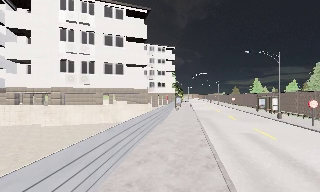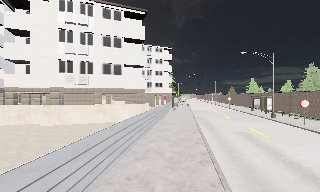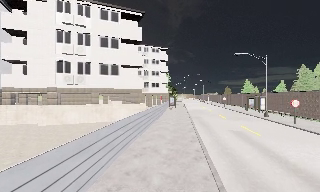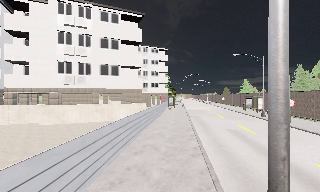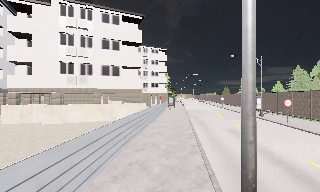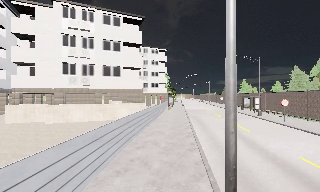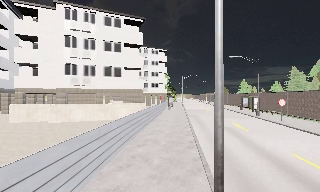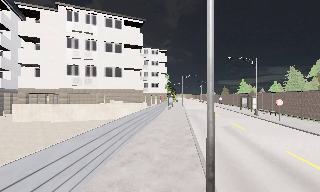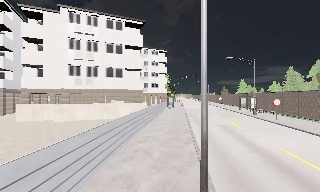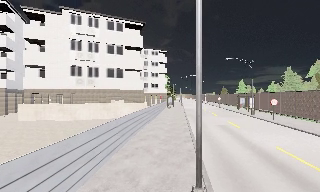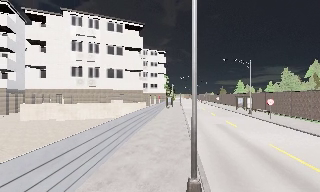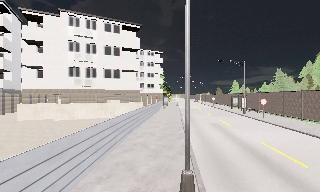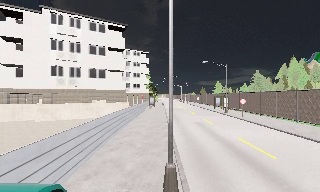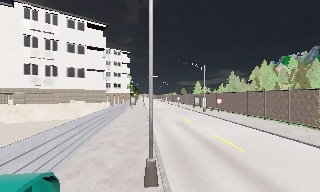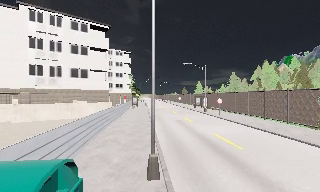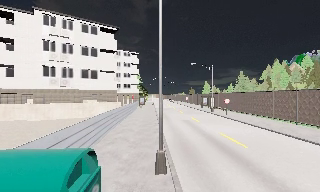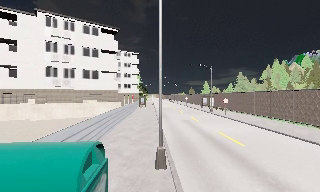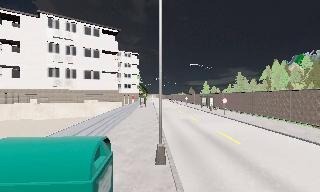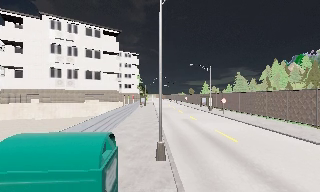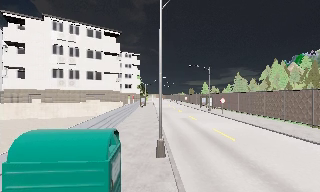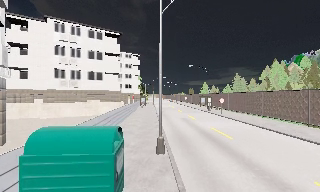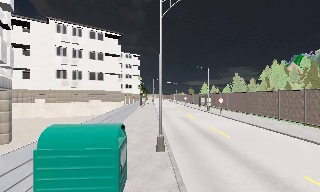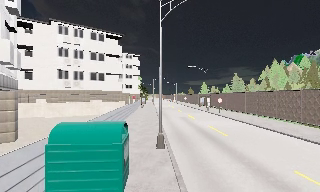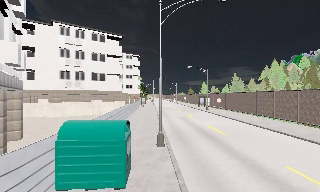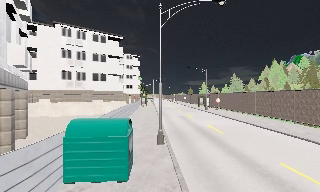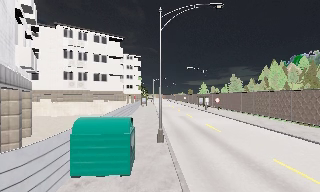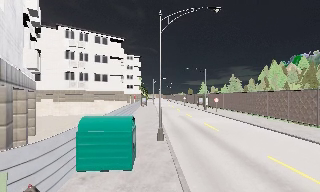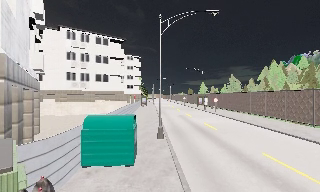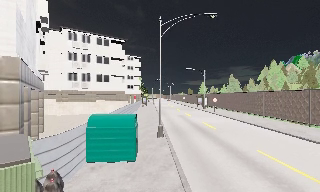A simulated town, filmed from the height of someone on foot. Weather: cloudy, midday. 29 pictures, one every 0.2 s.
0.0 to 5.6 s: The camera swings to its right by about 15 degrees, and the scene slides to the left. It travels backward, about 10 m, so what stands in front gets smaller.
The film runs backward here.
